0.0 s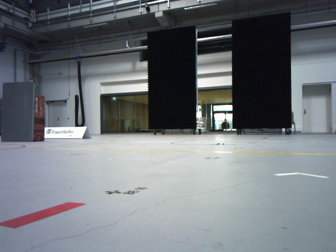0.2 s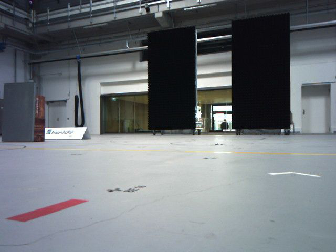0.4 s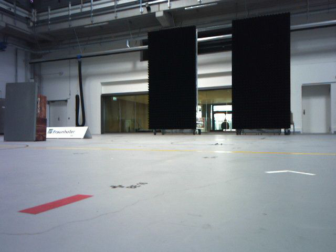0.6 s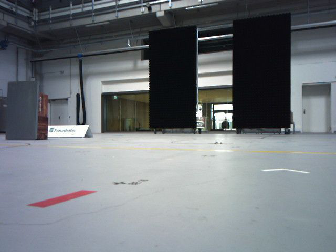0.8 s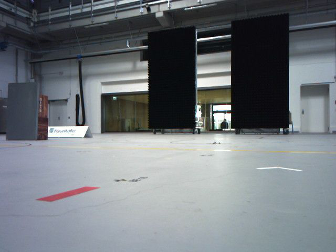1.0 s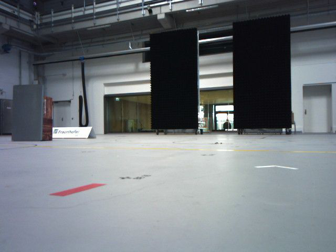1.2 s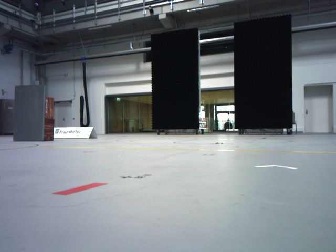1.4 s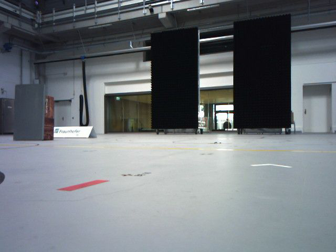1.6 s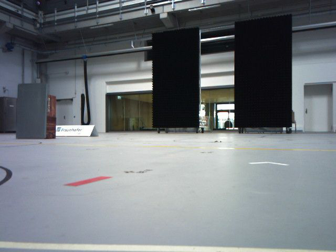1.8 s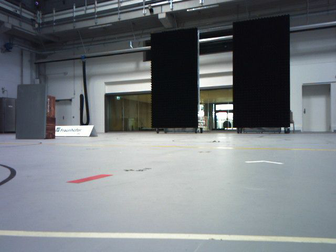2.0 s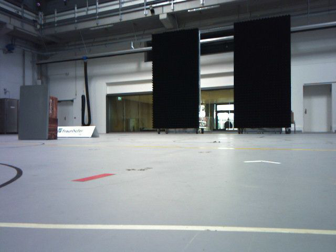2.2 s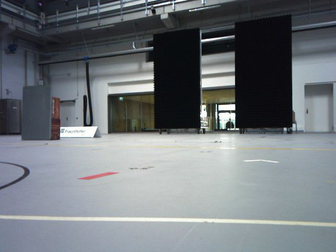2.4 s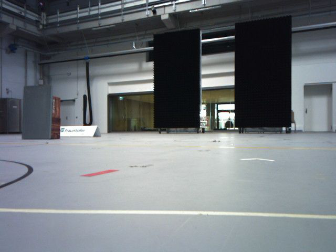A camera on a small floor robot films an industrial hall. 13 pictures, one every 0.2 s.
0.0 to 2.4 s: The camera travels backward, about 0.5 m, so what stands in front gets smaller.
The film runs backward here.
